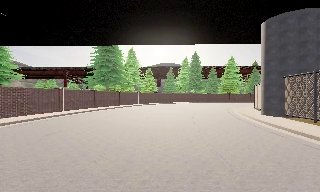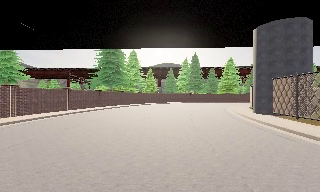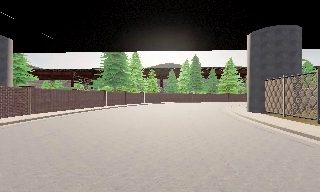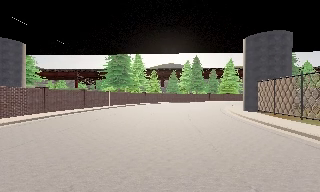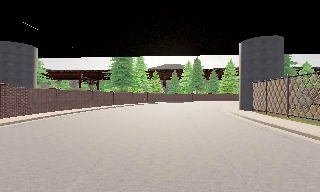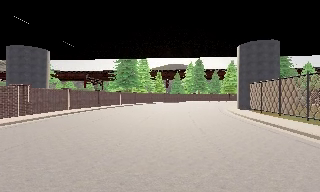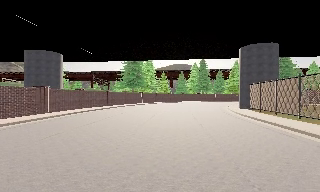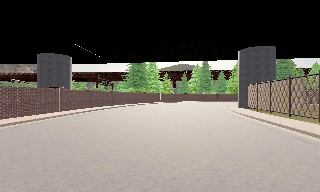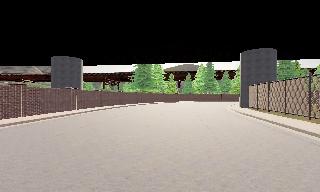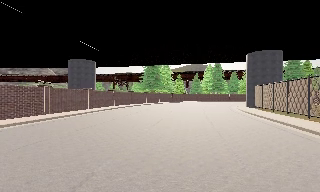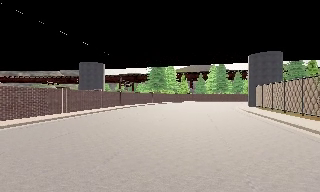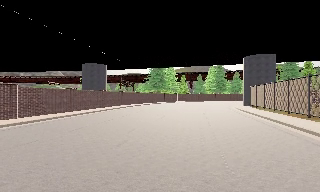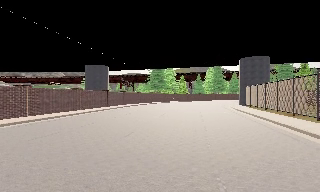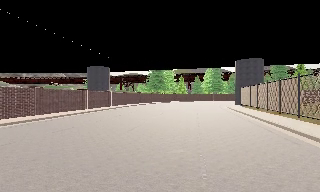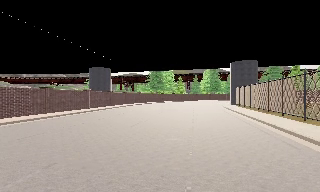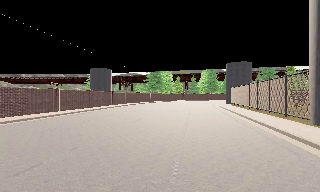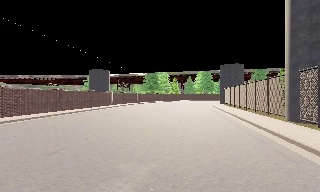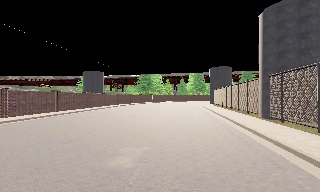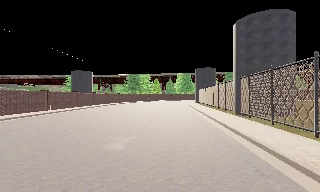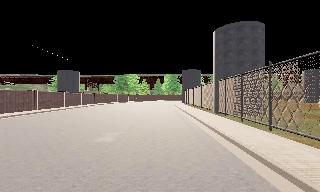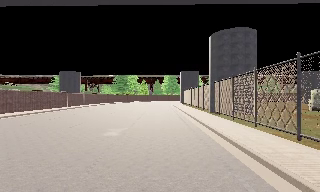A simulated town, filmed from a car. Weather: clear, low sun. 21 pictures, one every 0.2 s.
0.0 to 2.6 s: The scene slides to the right, as the camera pans about 10 degrees to its left. It travels backward, about 18 m, so what stands in front gets smaller.
2.6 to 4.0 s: The scene slides to the left, as the camera pans about 10 degrees to its right. It travels backward, about 9 m, so what stands in front gets smaller.
The film runs backward here.
